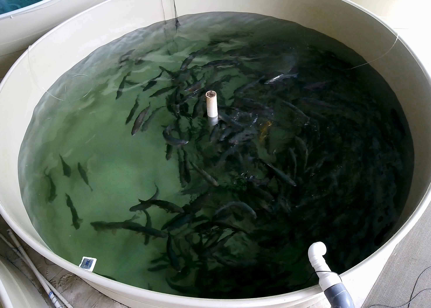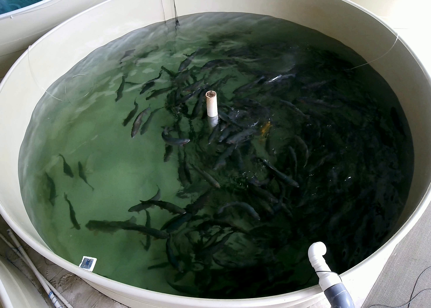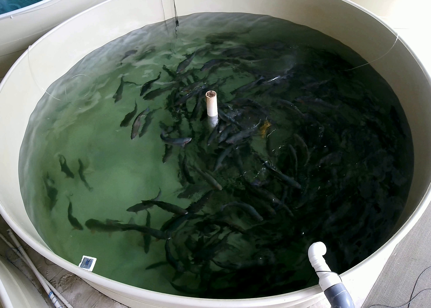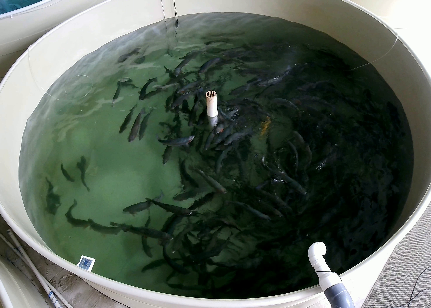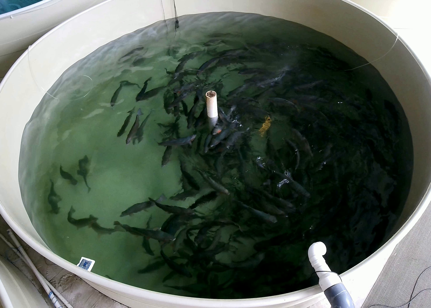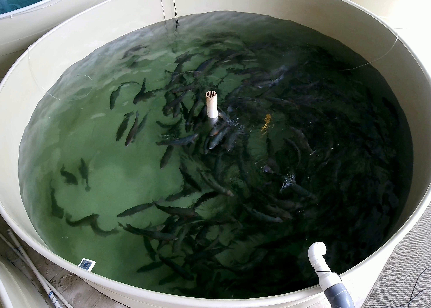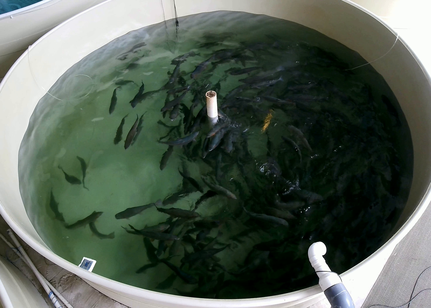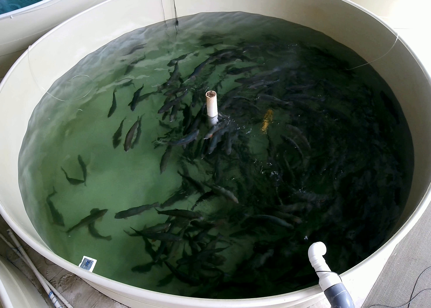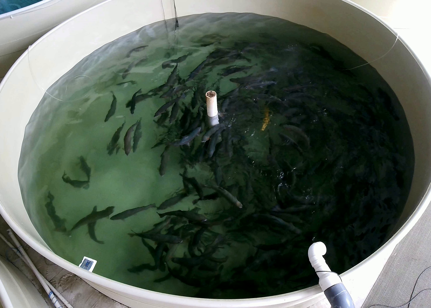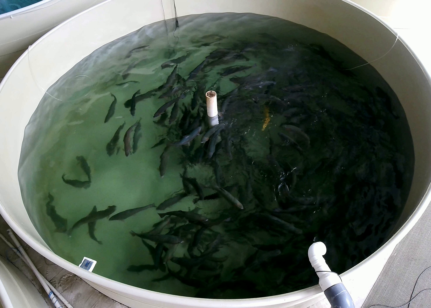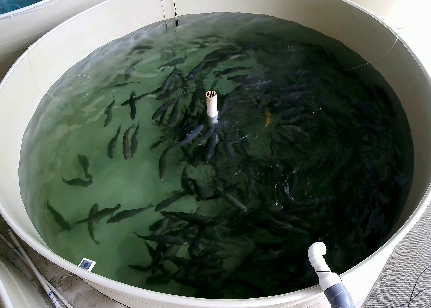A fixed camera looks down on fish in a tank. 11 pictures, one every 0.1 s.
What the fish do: Foraging.
